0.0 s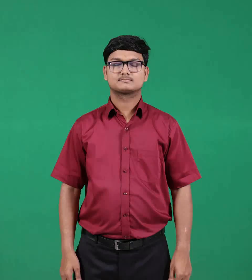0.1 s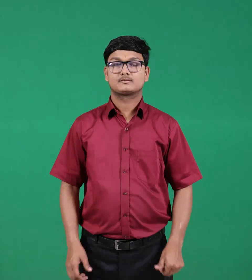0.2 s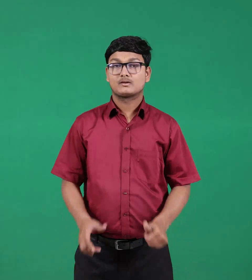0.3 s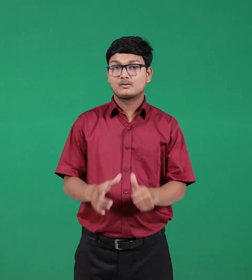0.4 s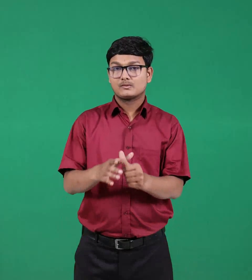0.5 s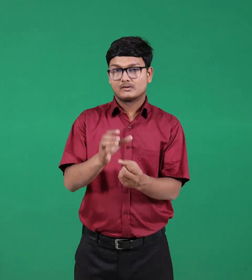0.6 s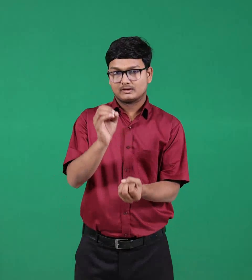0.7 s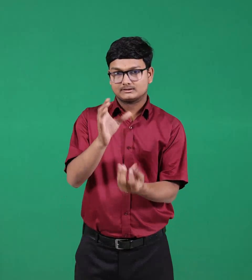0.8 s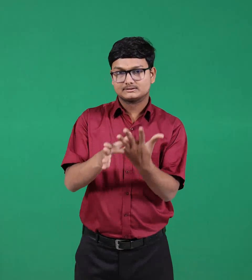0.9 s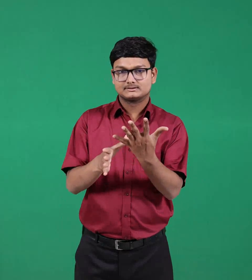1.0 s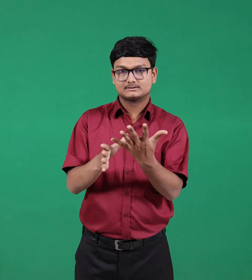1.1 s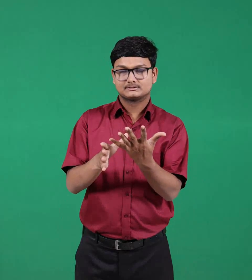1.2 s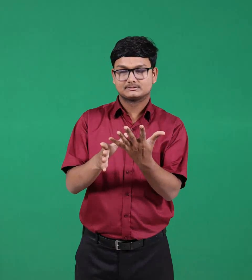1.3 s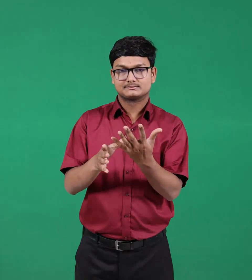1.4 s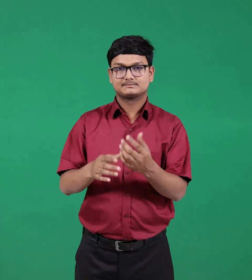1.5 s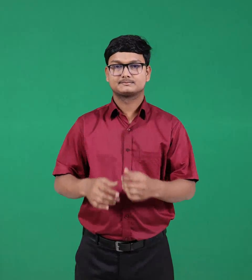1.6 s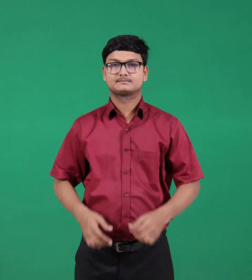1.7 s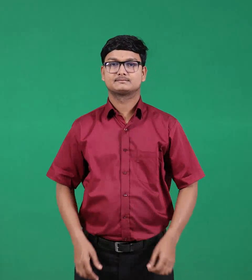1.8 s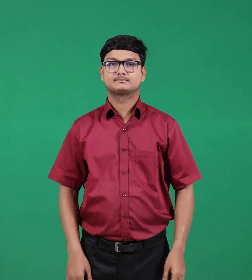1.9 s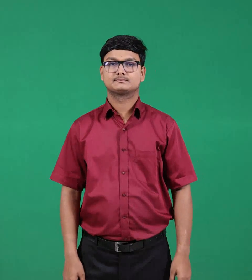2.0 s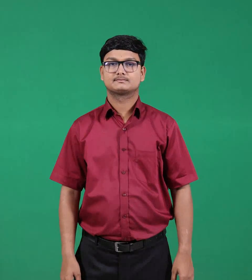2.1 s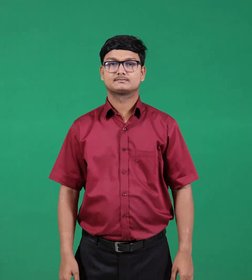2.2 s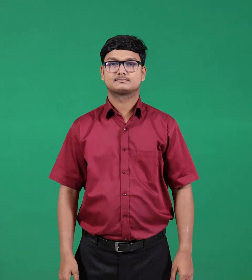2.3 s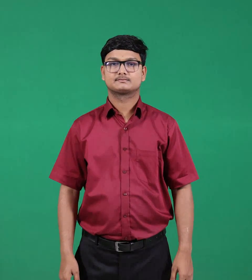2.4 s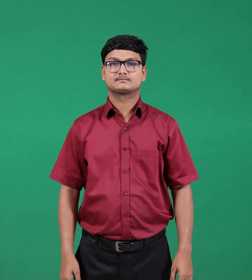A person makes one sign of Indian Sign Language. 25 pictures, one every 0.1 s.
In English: association
